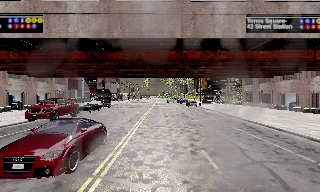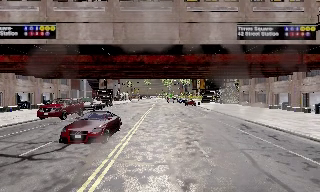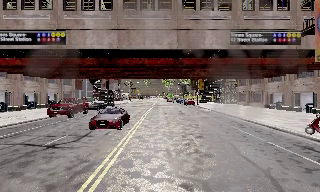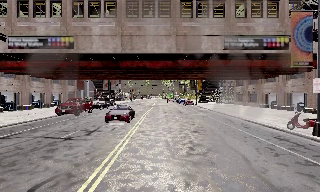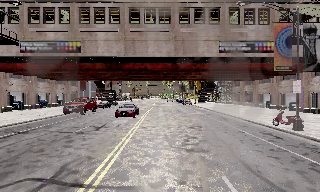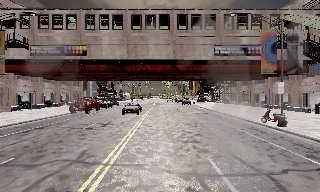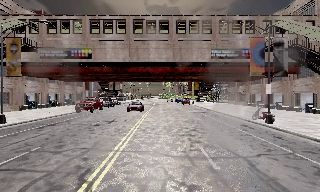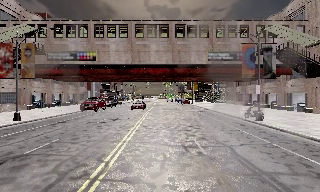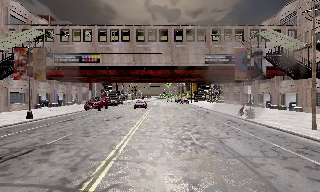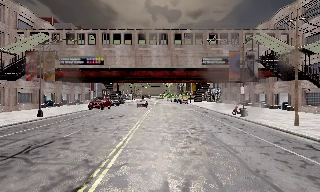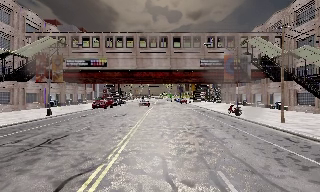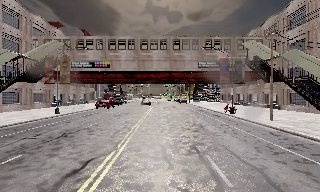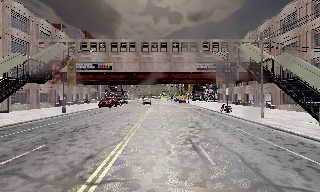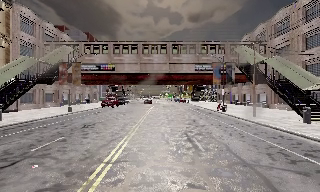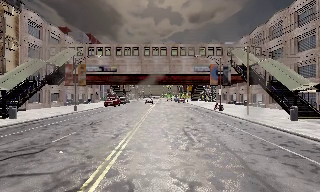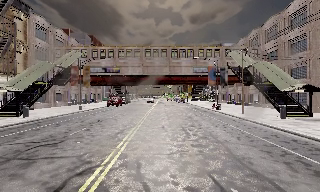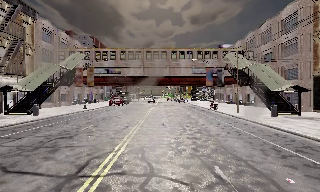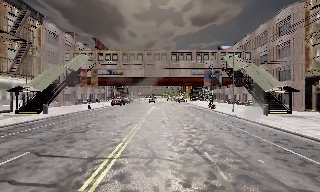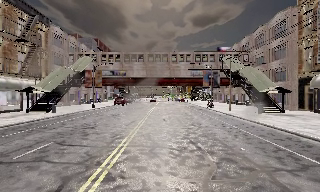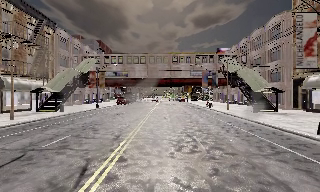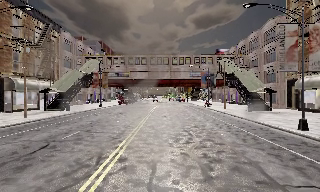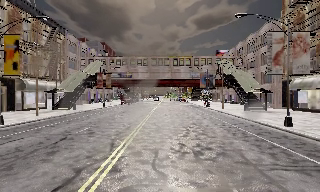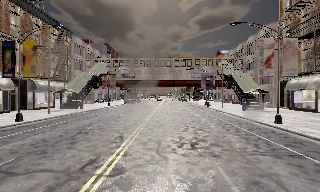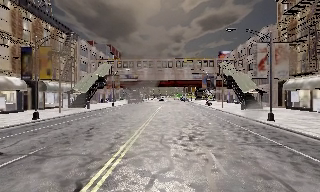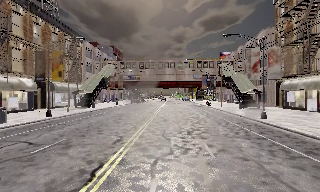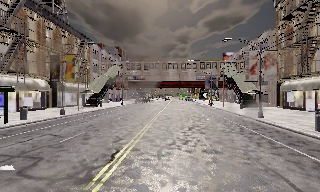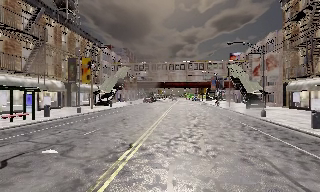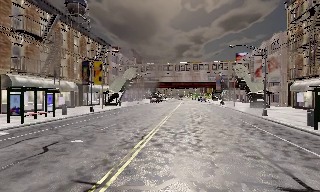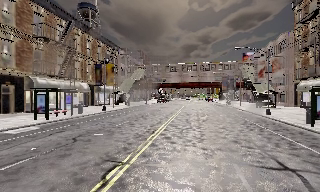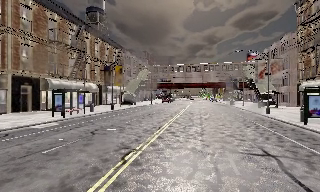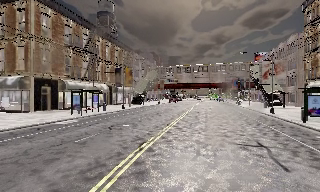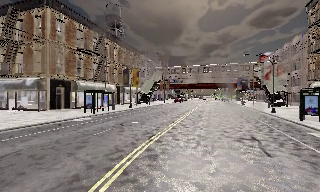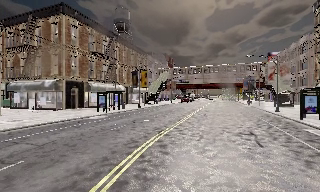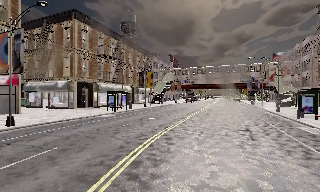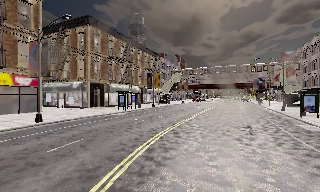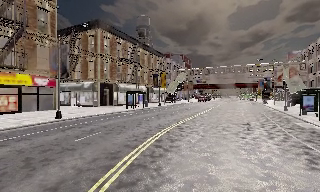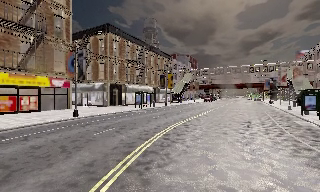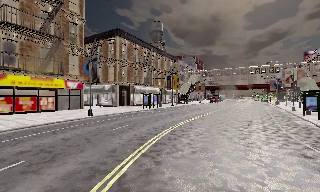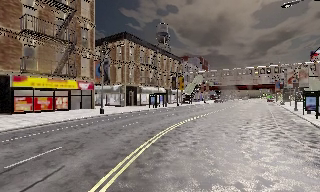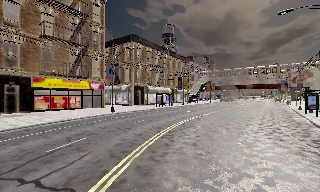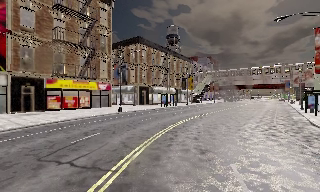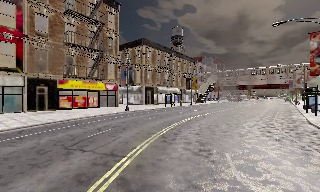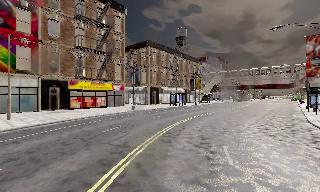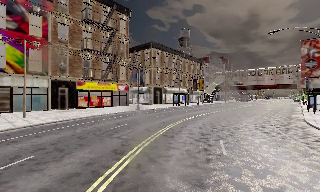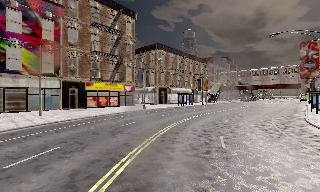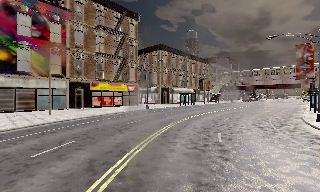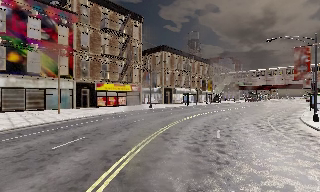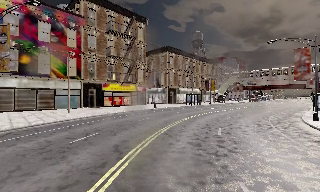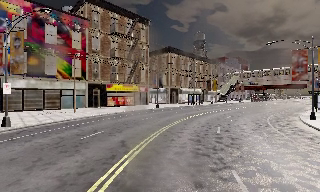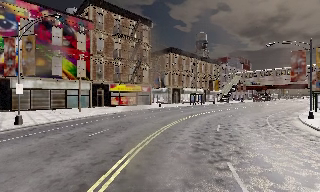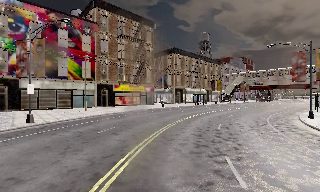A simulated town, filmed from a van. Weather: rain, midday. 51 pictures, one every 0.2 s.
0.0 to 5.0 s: The camera travels backward, about 30 m, so what stands in front gets smaller.
5.0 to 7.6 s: The camera swings to its left by about 30 degrees, and the scene slides to the right. It travels backward, about 17 m, so what stands in front gets smaller.
7.6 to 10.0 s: The scene slides to the right, as the camera pans about 15 degrees to its left. It travels backward, about 11 m, so what stands in front gets smaller. It loses speed.
The film runs backward here.
